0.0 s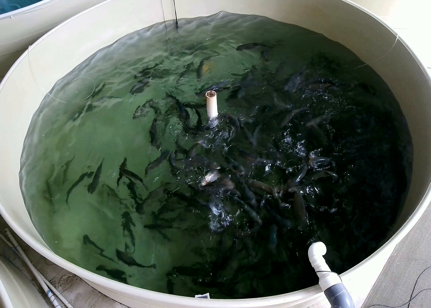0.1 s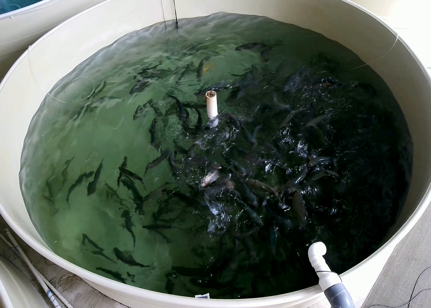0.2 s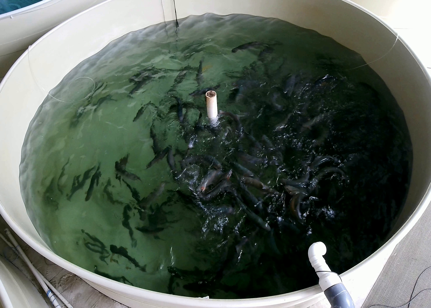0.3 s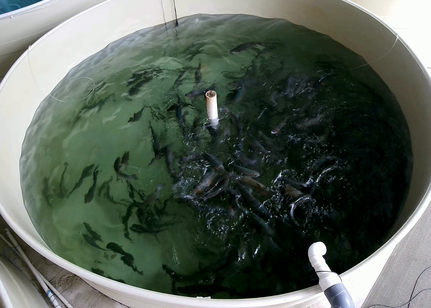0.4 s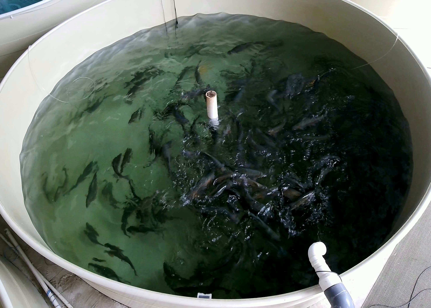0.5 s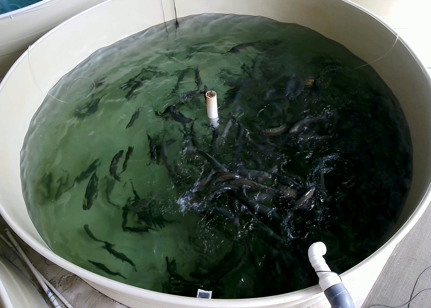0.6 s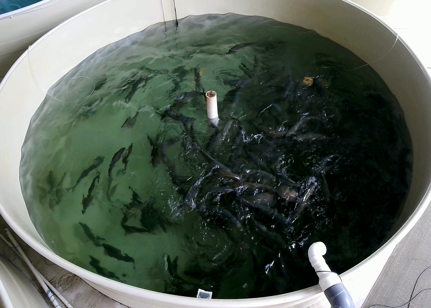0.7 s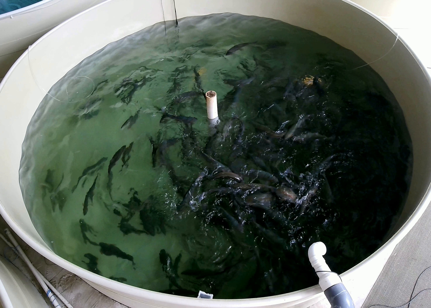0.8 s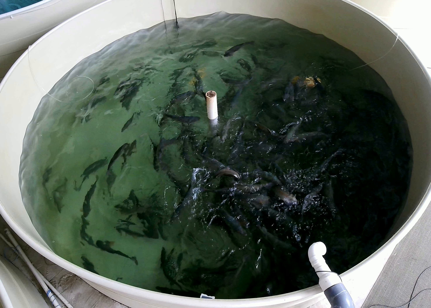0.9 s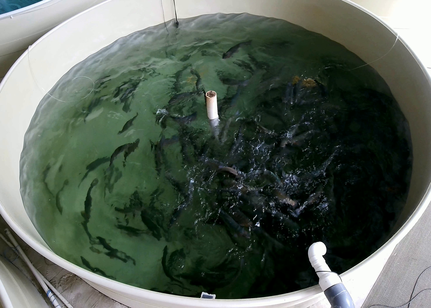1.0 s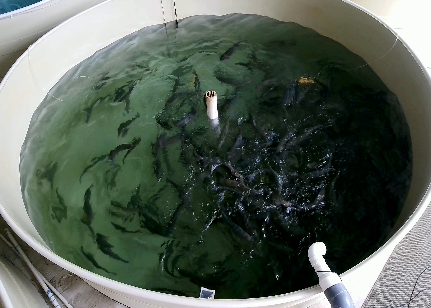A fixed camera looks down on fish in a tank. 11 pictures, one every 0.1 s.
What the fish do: Weak feeding.
